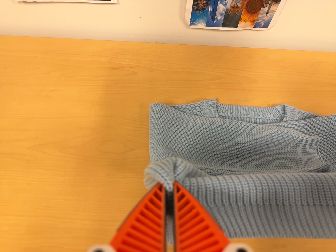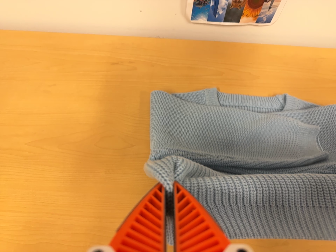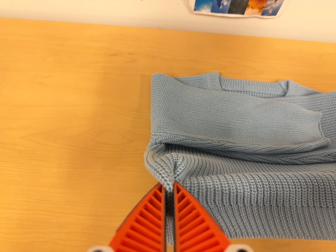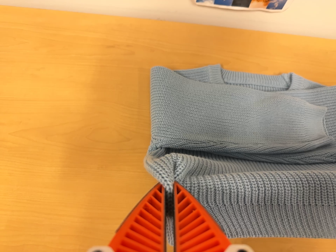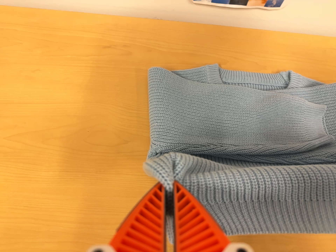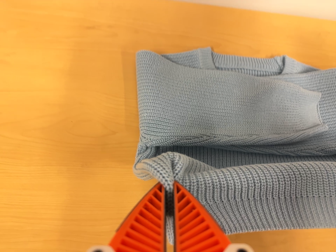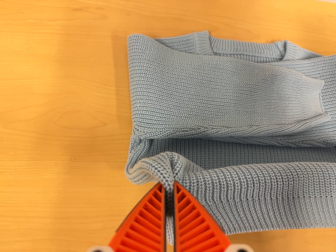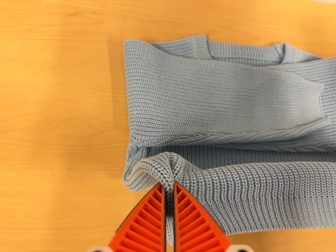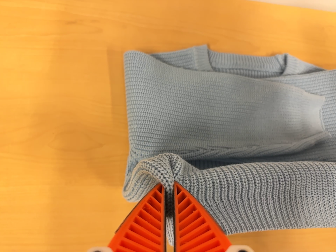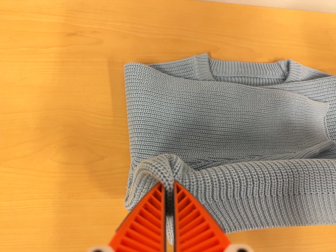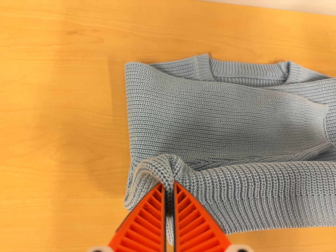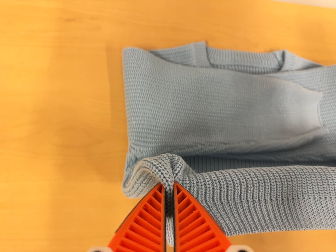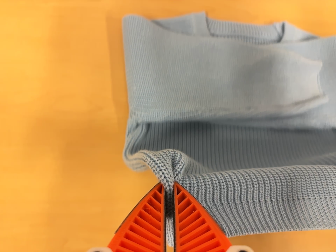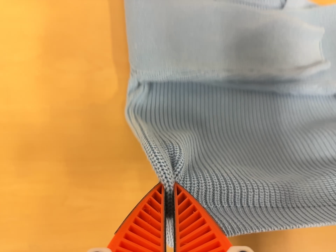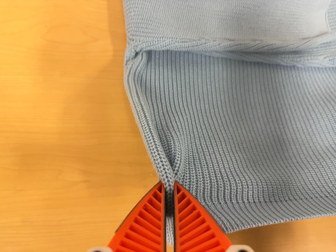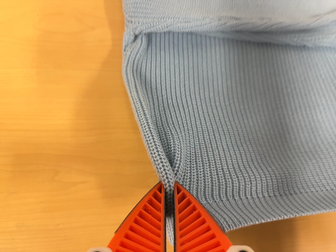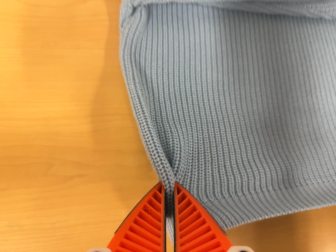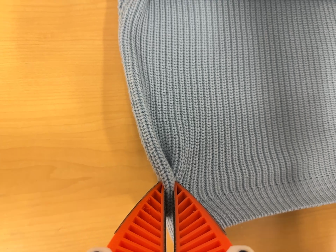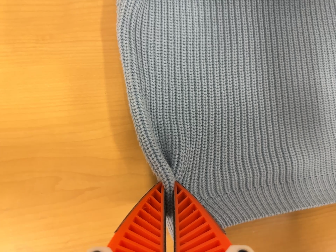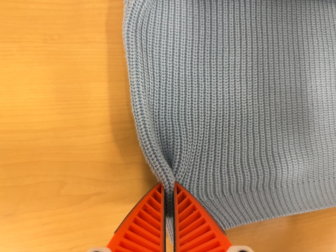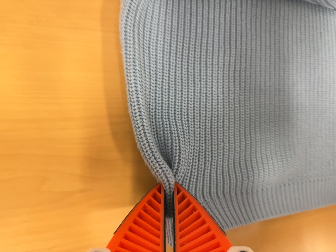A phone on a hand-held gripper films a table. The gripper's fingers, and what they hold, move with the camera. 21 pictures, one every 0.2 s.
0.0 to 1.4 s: The camera travels forward and toward the top of its view, about 10 cm, so what stands in front looms larger. Its aim tips toward the bottom of its view by about 10 degrees.
1.4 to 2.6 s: The camera travels toward the bottom of its view, about 7 cm, so close, fixed things drift upward.
2.6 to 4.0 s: The camera pans to its right by about 10 degrees. It travels forward and to its left, about 12 cm, so what stands in front looms larger. Its aim tips toward the bottom of its view by about 15 degrees, and the scene shifts upward.
The film runs backward here.
